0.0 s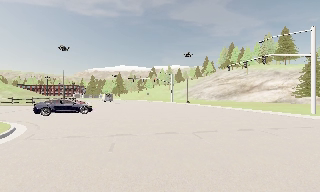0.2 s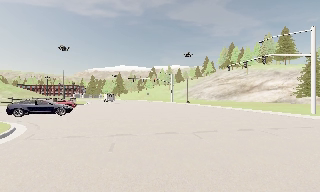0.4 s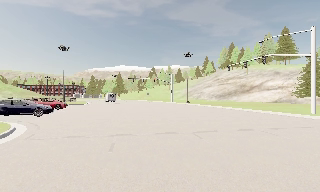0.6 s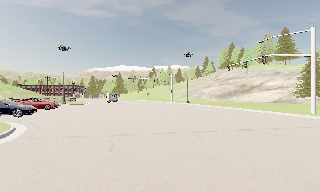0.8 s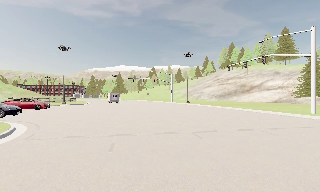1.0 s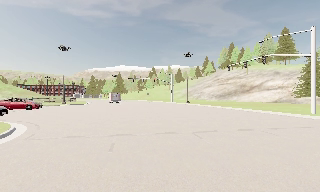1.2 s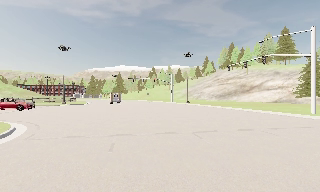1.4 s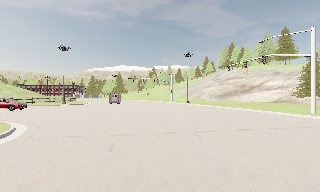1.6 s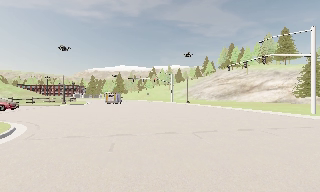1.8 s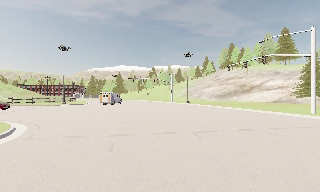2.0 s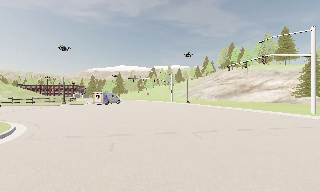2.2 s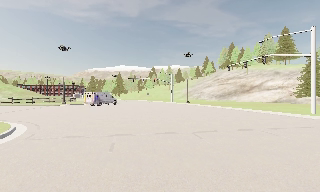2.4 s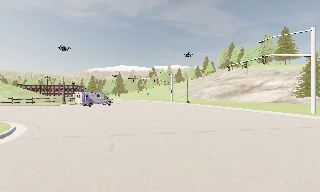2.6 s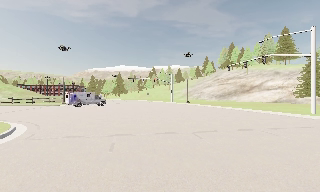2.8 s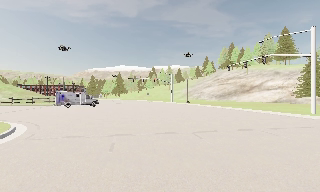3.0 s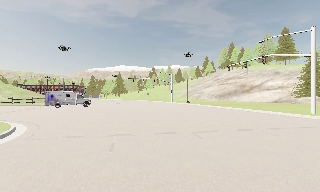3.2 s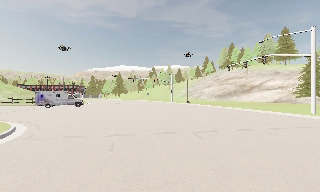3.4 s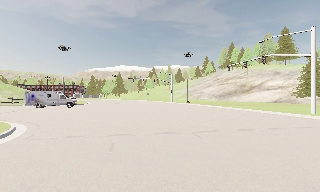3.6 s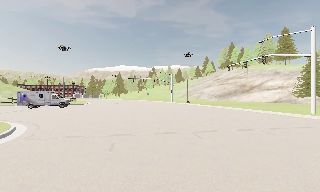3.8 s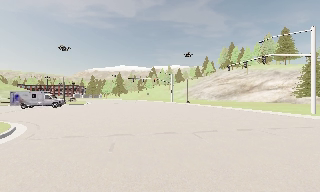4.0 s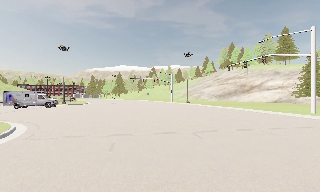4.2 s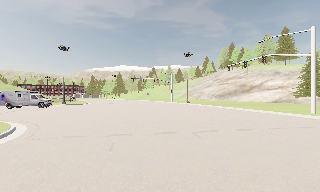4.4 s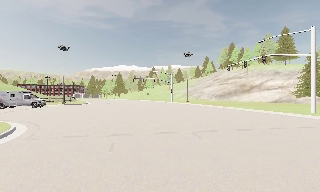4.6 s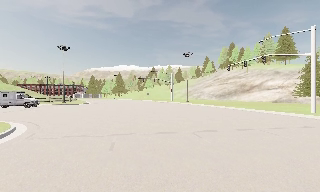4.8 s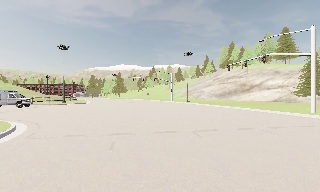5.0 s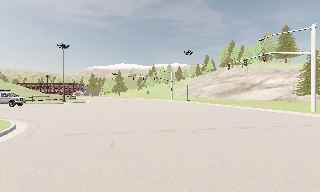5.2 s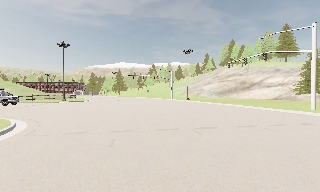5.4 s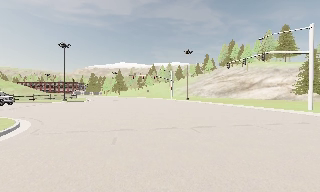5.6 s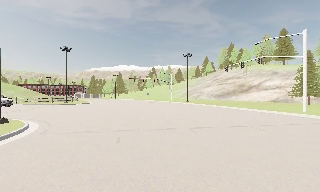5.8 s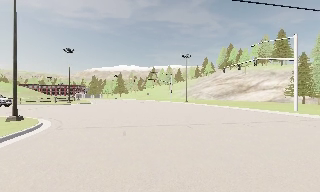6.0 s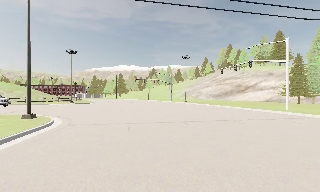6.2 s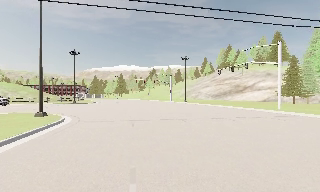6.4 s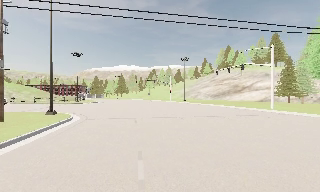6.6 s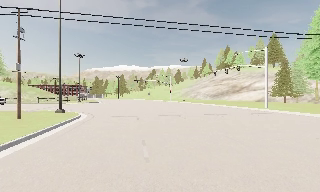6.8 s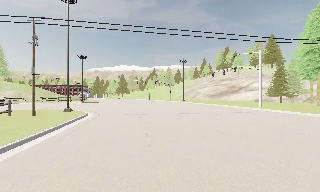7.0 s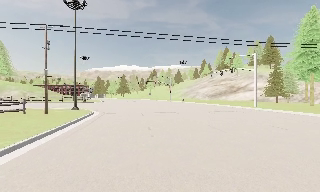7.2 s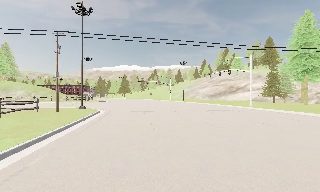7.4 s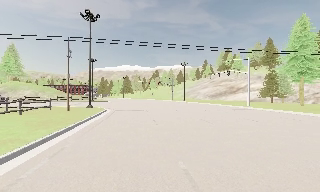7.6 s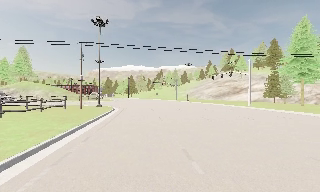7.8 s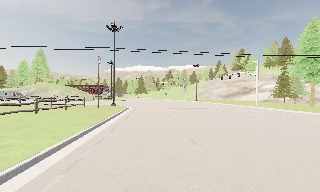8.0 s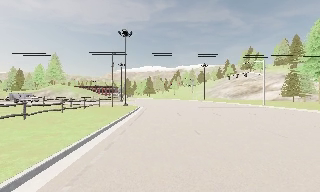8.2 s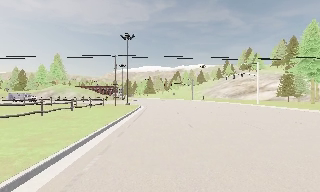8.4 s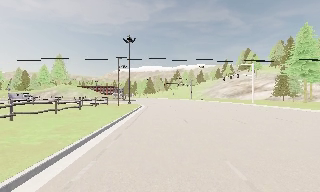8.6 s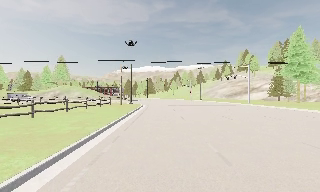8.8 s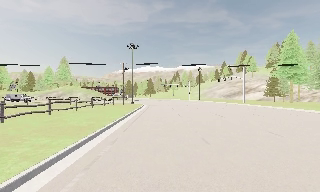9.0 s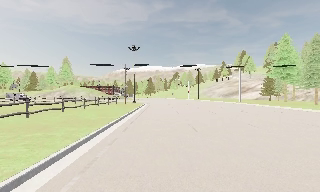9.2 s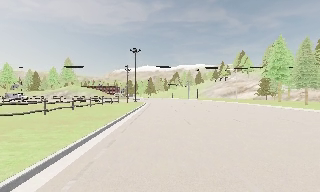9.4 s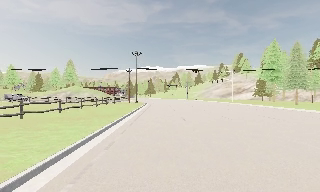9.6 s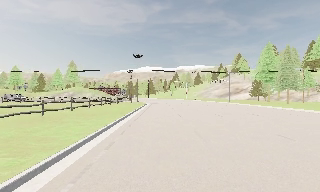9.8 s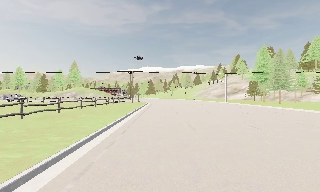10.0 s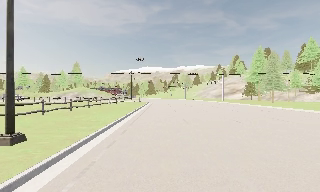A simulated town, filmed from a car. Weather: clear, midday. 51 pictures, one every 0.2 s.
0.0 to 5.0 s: The camera keeps its place and its aim.
5.0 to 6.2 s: The camera travels backward, about 4 m, so what stands in front gets smaller. It gains speed.
6.2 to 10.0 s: The camera travels backward, about 30 m, so what stands in front gets smaller.
The film runs backward here.
